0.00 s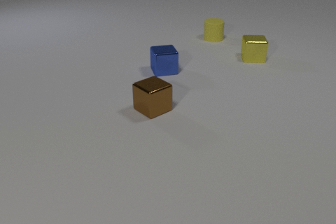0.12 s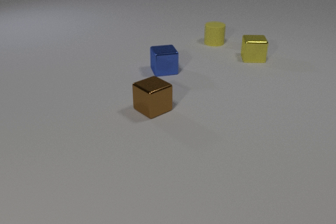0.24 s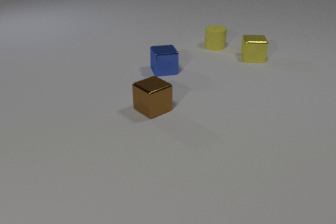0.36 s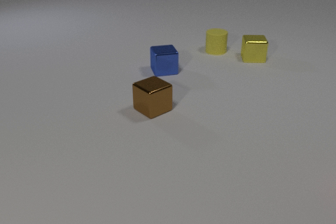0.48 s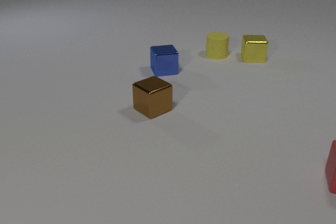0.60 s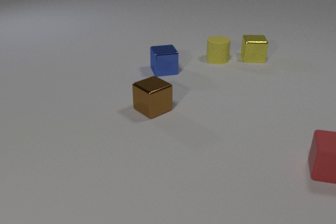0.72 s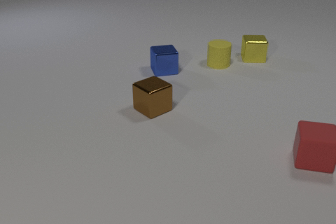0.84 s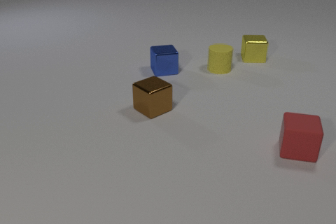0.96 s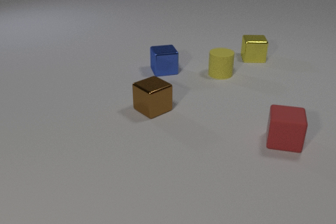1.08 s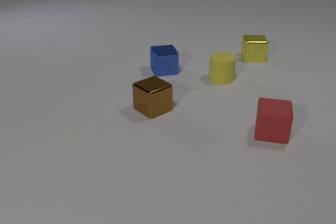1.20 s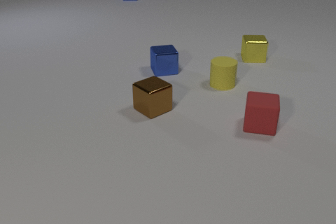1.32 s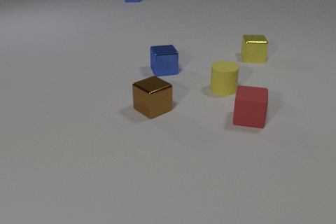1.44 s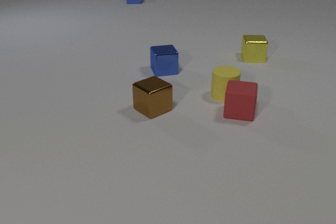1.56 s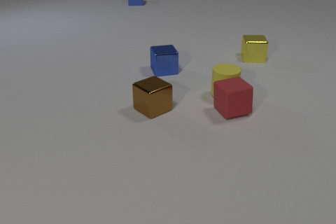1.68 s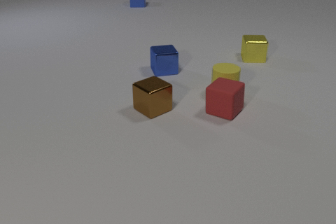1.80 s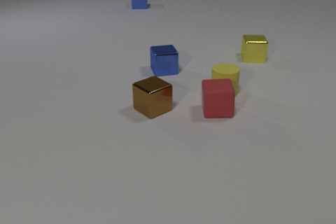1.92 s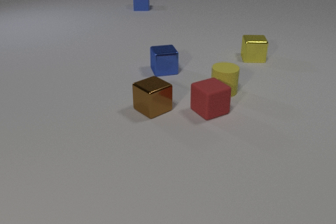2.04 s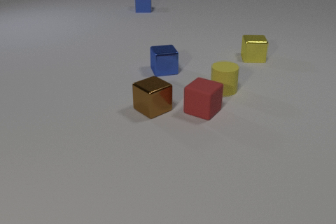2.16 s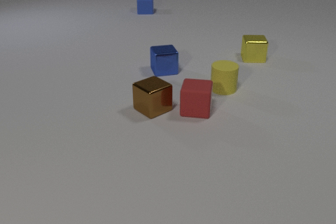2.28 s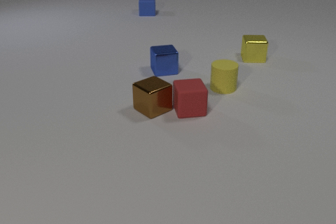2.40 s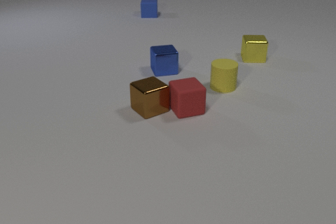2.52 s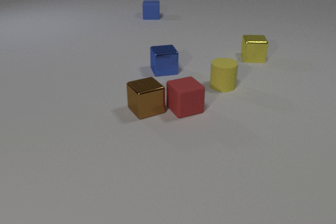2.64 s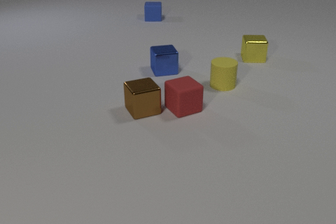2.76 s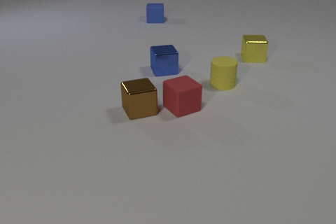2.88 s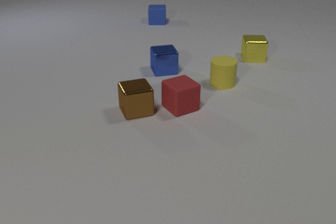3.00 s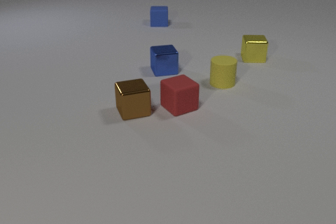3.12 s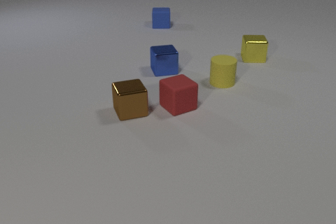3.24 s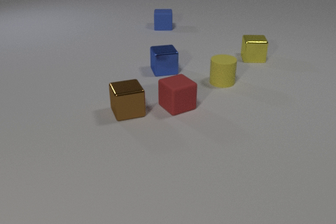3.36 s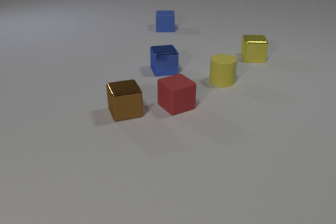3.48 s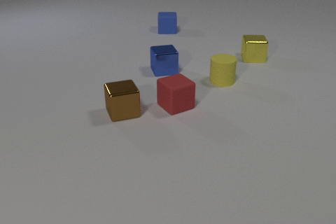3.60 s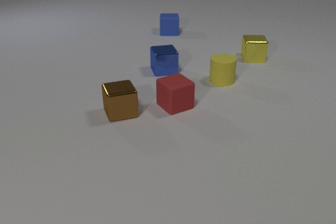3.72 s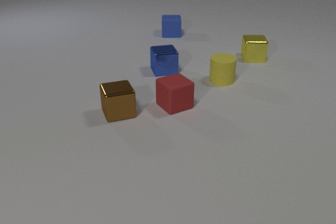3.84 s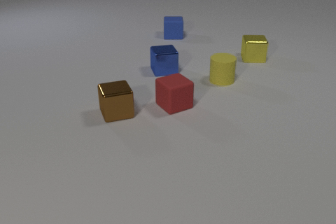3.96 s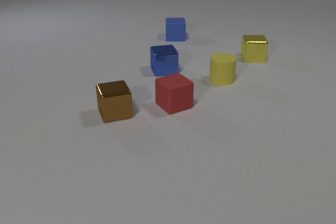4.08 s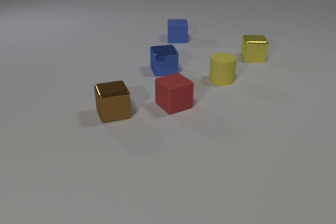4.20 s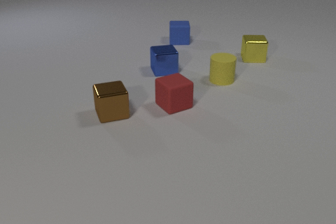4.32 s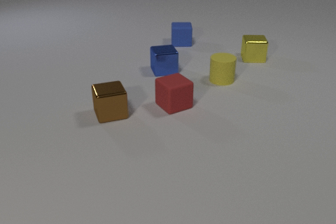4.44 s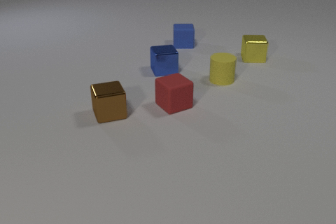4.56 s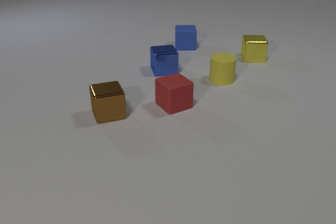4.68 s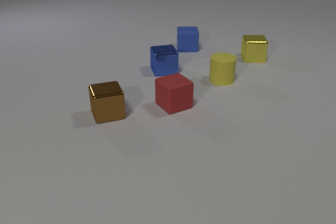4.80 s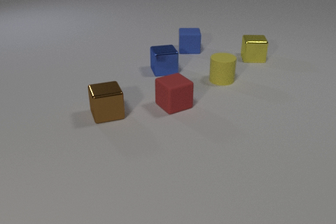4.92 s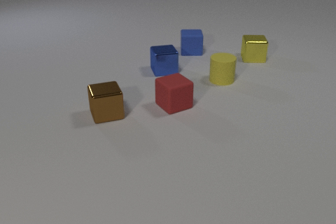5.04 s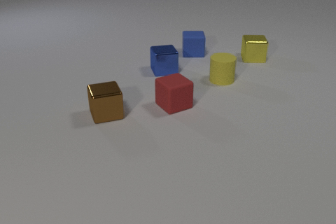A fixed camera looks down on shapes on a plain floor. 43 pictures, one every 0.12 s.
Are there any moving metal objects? yes.
What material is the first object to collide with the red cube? rubber.
What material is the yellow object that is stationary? metal.
0.00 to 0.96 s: The yellow rubber cylinder slides toward the camera. The red rubber cube comes in at the right edge, slides to the left and away from the camera.
0.96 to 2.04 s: The yellow rubber cylinder slides toward the camera. The red rubber cube slides to the left and away from the camera. The blue rubber cube comes in at the top edge, slides toward the camera. The yellow rubber cylinder and the red rubber cube collide.
2.04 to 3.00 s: The yellow rubber cylinder slides away from the camera. The red rubber cube slides to the left. The brown metal cube slides to the left, spins clockwise seen from above by about 15 degrees, its near face sliding to the left. The blue rubber cube slides toward the camera. The red rubber cube and the brown metal cube collide.
3.00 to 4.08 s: The yellow rubber cylinder slides away from the camera. The brown metal cube slides to the left. The blue rubber cube slides toward the camera.
4.08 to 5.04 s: The brown metal cube slides to the left. The blue rubber cube slides toward the camera and to the right.
